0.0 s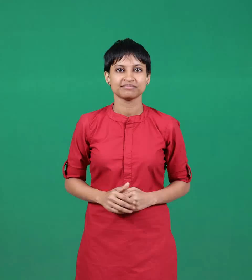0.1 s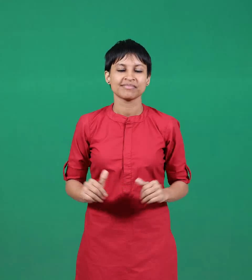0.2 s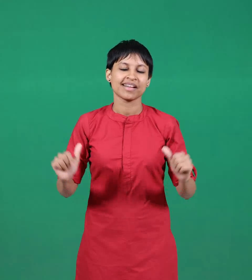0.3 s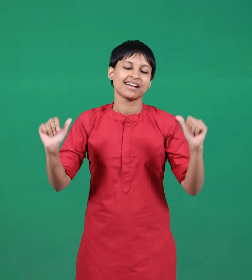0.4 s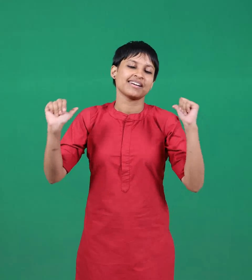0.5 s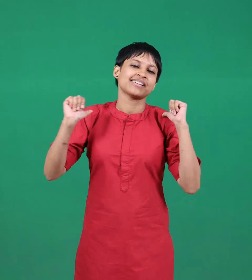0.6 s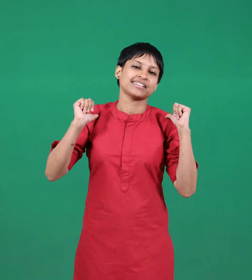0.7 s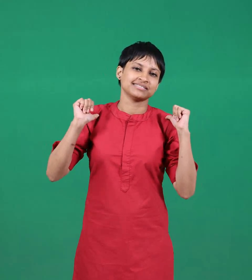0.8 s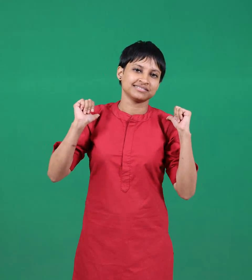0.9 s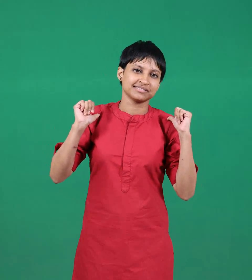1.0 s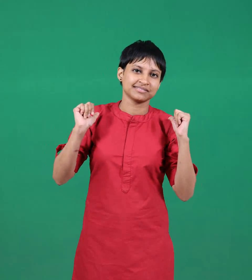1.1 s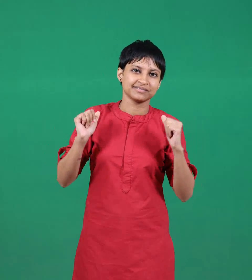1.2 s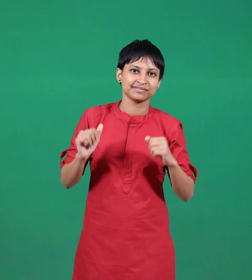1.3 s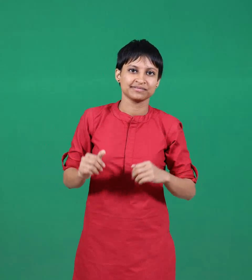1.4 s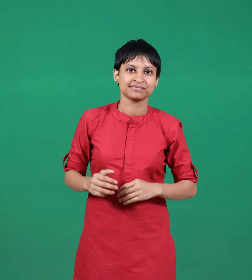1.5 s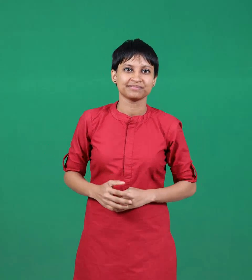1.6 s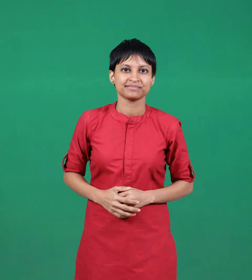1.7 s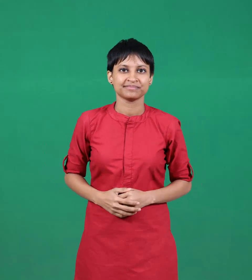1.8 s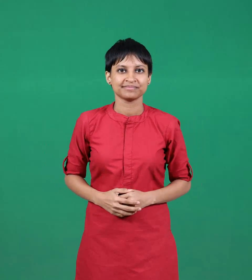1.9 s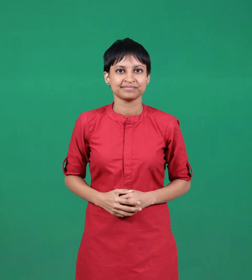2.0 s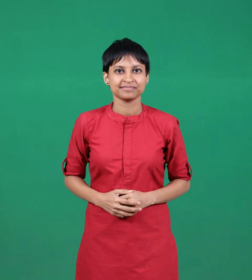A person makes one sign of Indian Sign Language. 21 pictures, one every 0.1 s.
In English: rest
